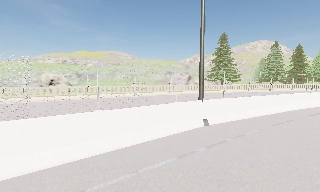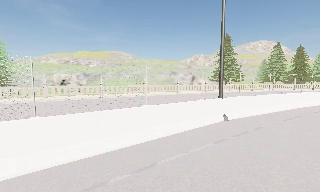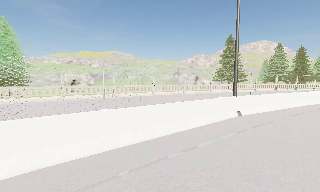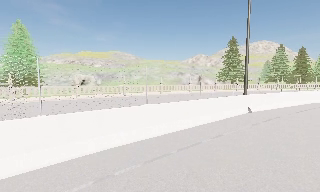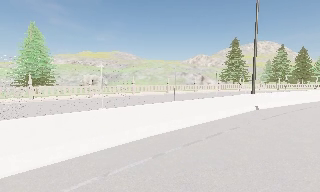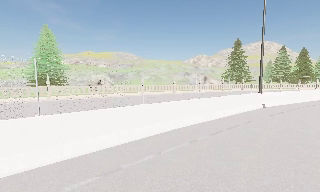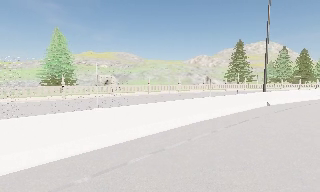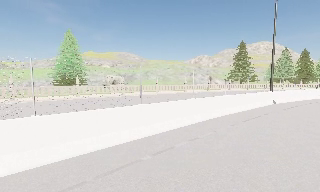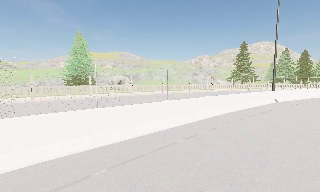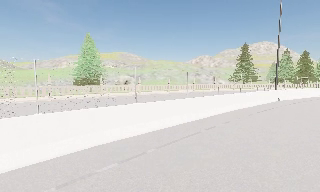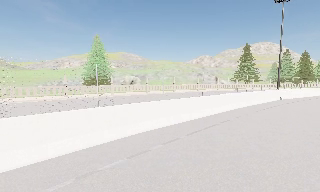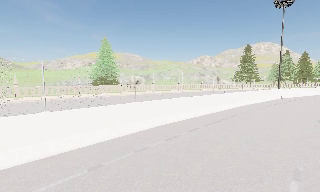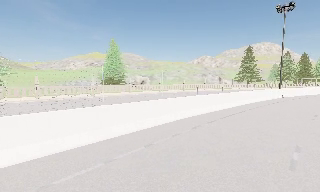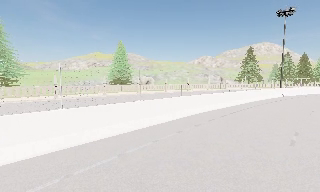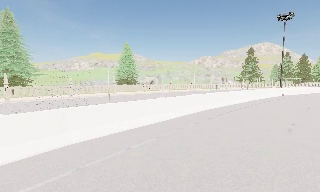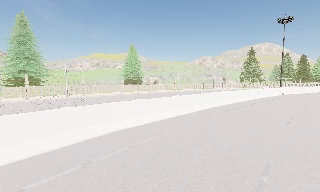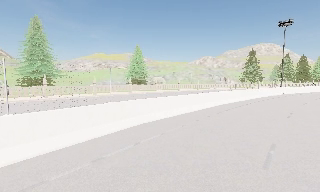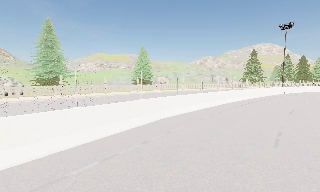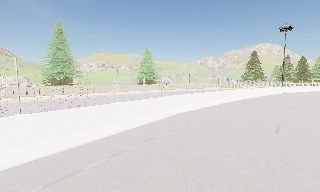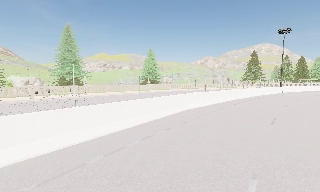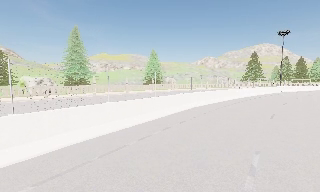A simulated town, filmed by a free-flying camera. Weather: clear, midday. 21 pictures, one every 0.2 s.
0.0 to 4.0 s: The camera travels backward and to its left, about 35 m, so what stands in front gets smaller.
The film runs backward here.
